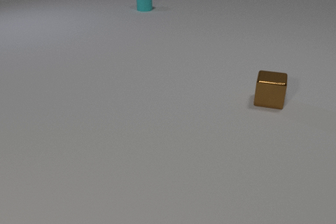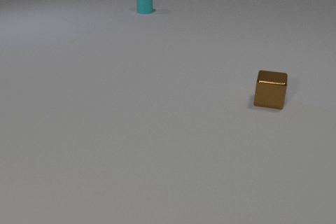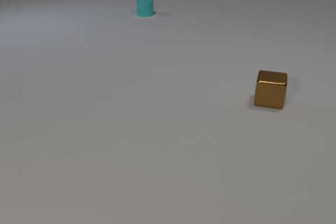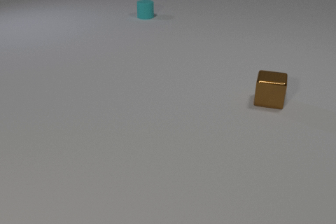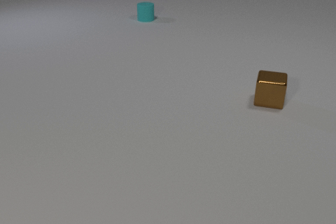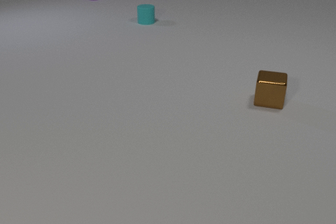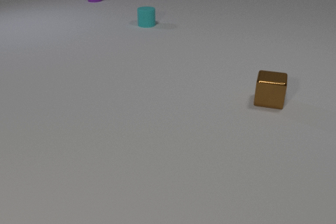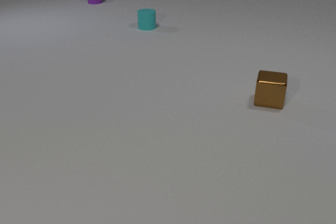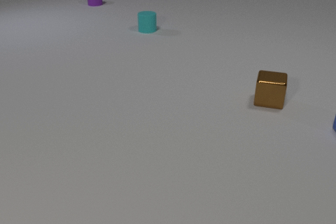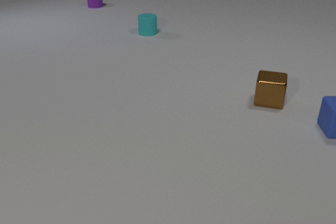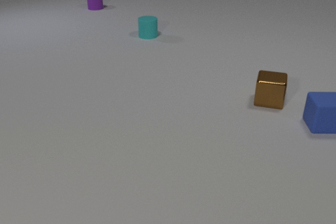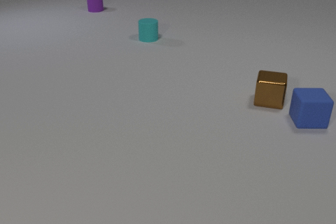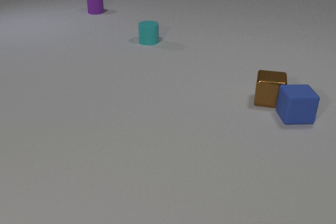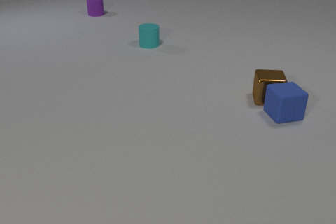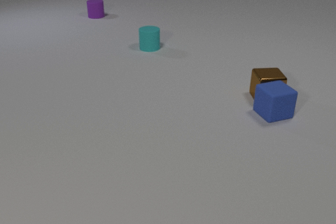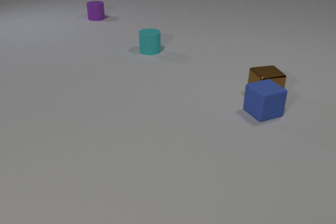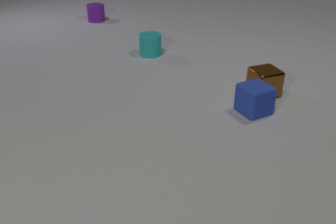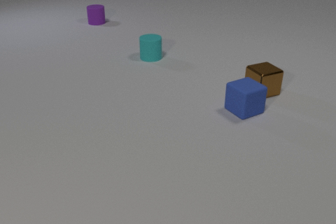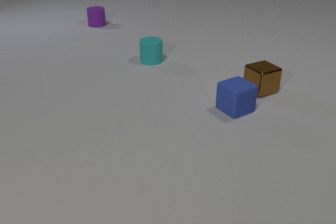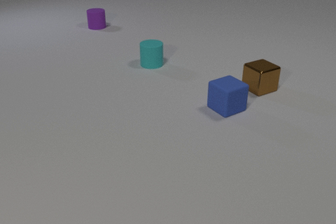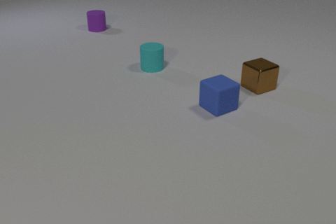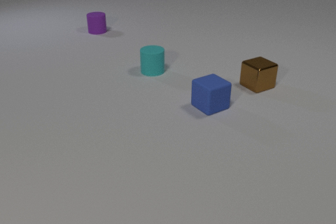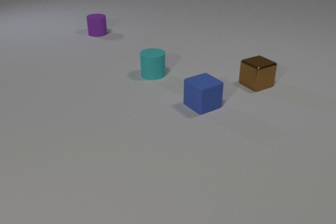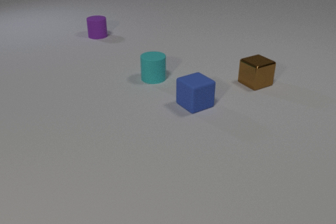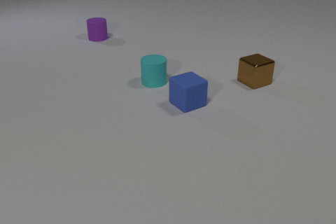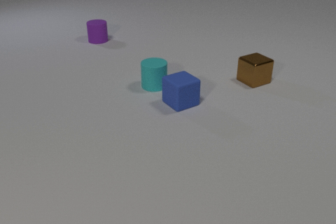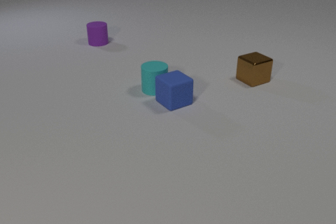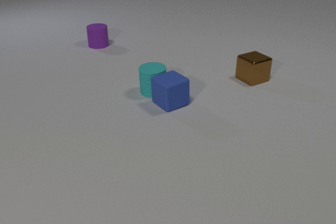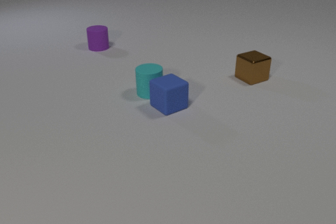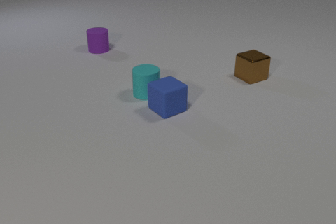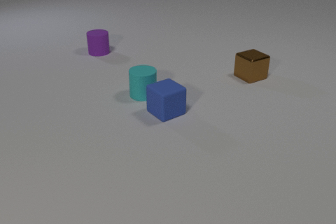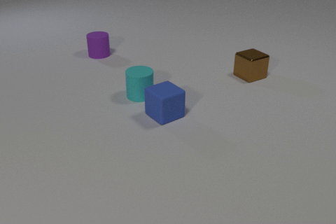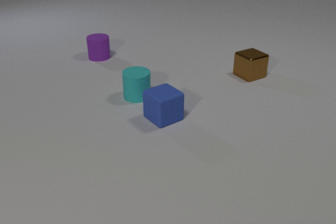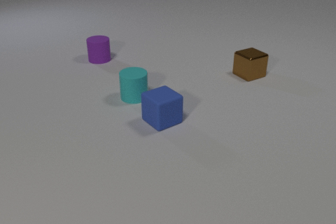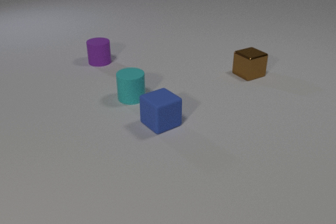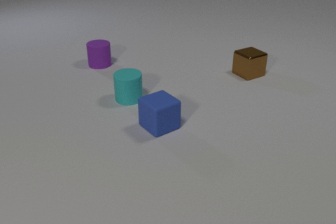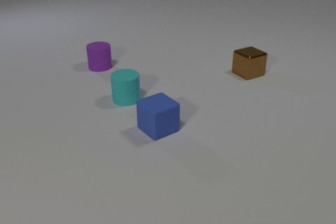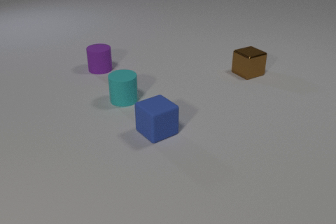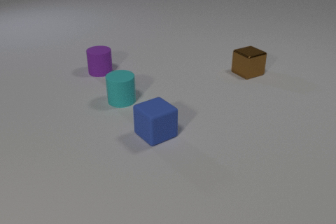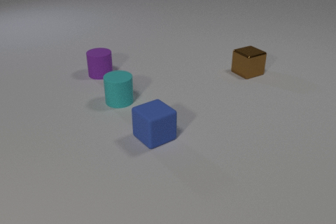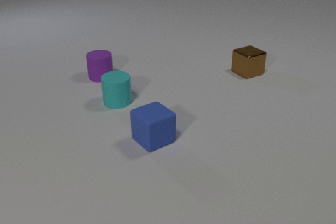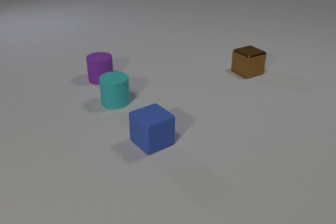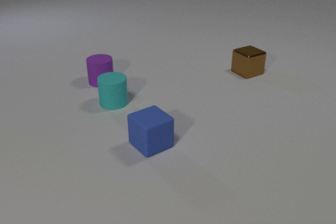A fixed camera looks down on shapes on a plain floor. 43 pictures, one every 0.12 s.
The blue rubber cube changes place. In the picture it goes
to the left.
The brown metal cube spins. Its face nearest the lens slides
to the right.
0.00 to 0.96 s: The cyan rubber cylinder slides toward the camera. The purple rubber cylinder comes in at the top edge, slides toward the camera.
0.96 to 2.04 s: The blue rubber cube slides to the left, spins so that its near face slides to the right, counterclockwise seen from above. The brown metal cube slides away from the camera, spins counterclockwise seen from above by about 45 degrees, its near face sliding to the right. The cyan rubber cylinder slides toward the camera. The purple rubber cylinder slides toward the camera. The blue rubber cube and the brown metal cube collide.
2.04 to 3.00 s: The blue rubber cube slides to the left. The brown metal cube slides away from the camera. The cyan rubber cylinder slides toward the camera. The purple rubber cylinder slides toward the camera.
3.00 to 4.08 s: The blue rubber cube slides toward the camera and to the left. The brown metal cube slides away from the camera. The cyan rubber cylinder slides toward the camera and to the left. The purple rubber cylinder slides toward the camera. The blue rubber cube and the cyan rubber cylinder collide.
4.08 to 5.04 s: The blue rubber cube slides toward the camera. The cyan rubber cylinder slides to the left and toward the camera. The purple rubber cylinder slides toward the camera.
Are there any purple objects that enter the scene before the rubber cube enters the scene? yes.
What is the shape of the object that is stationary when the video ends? cube.
What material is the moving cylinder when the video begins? rubber.
